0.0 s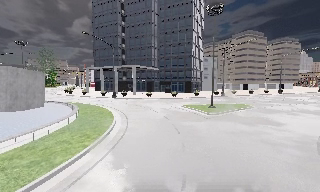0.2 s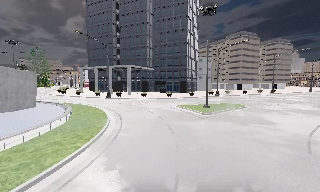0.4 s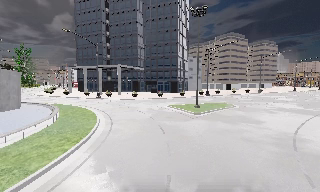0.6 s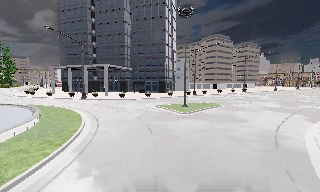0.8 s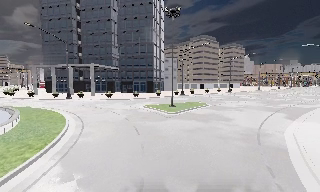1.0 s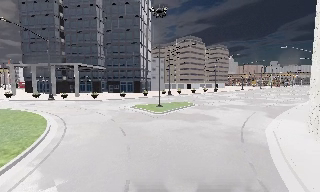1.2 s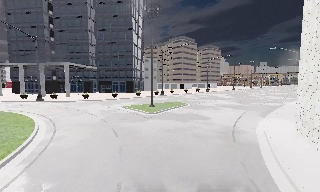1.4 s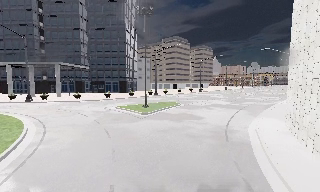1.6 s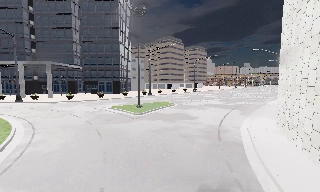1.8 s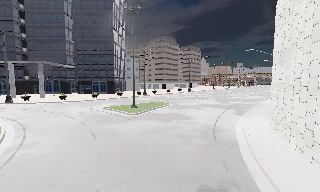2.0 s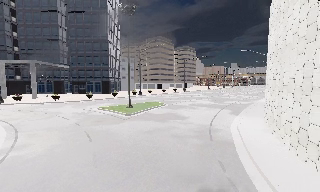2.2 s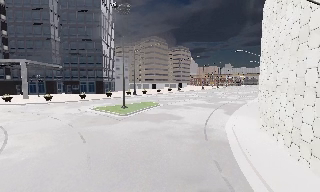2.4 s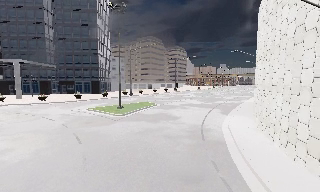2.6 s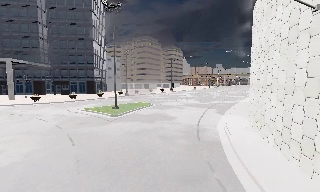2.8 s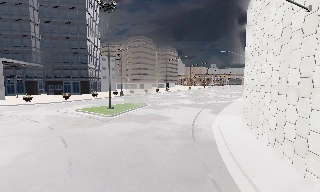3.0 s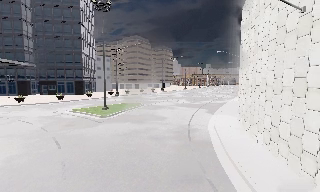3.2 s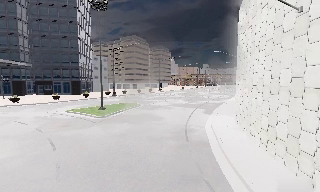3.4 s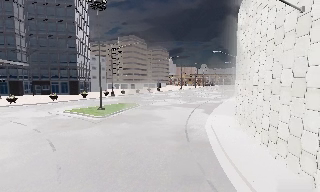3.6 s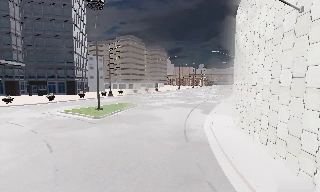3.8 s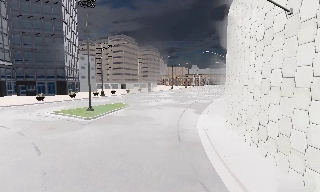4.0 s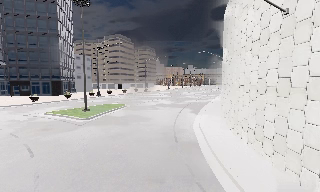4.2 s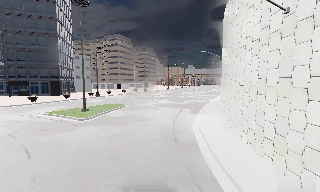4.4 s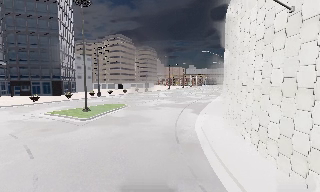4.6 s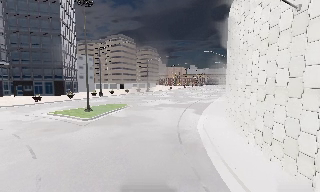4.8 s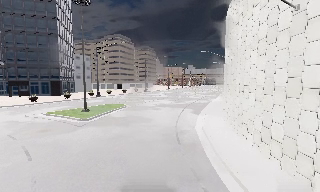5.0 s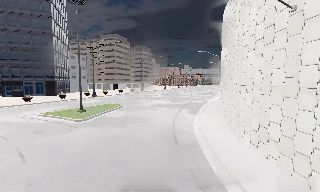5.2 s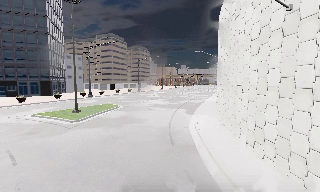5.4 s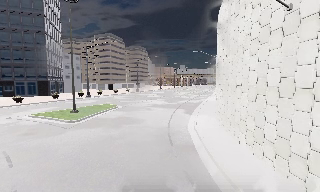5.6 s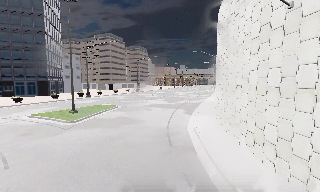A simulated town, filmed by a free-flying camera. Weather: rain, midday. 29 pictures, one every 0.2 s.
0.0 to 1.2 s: The camera swings to its right by about 20 degrees, and the scene slides to the left.
1.2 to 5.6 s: The camera pans to its right, which is clockwise from overhead, by about 25 degrees. It travels forward, about 1.5 m, so what stands in front looms larger.
The film runs forward here.
